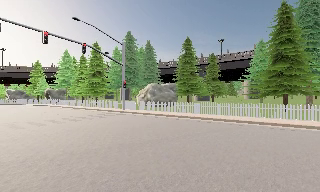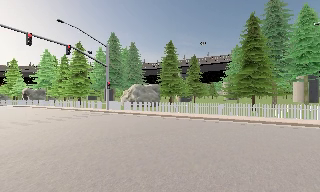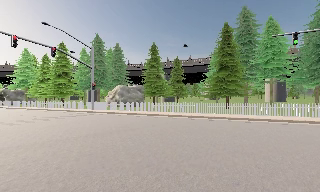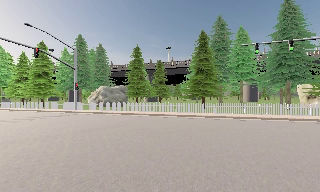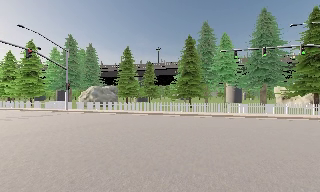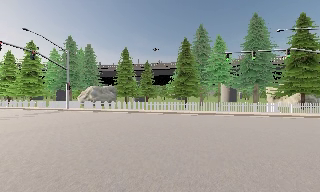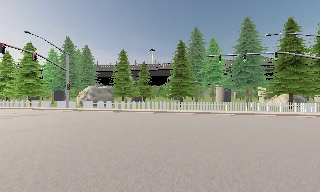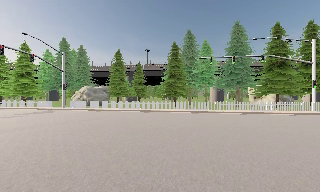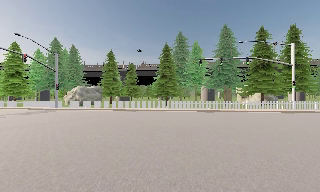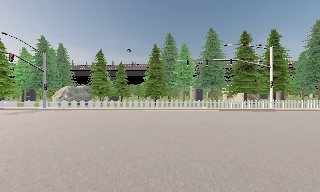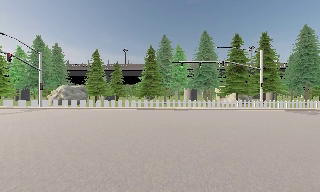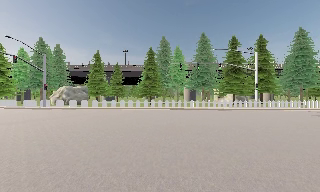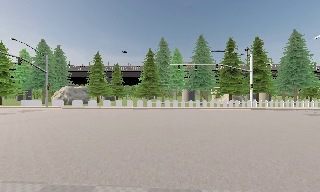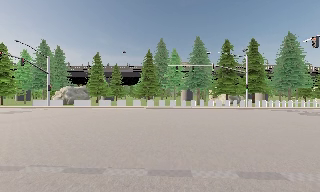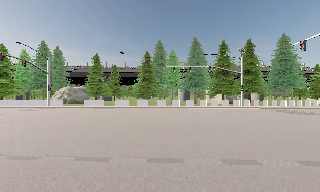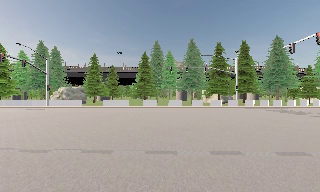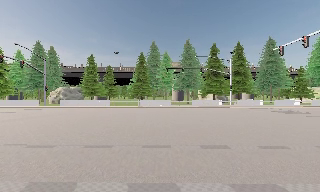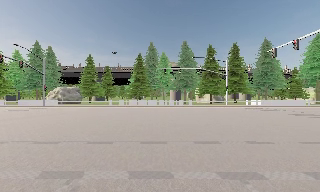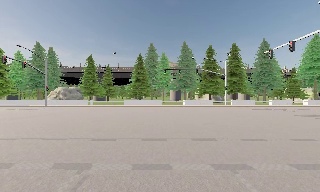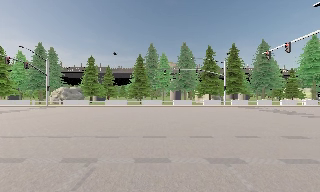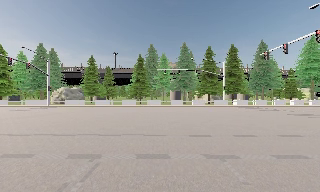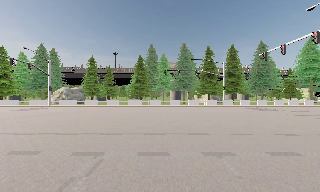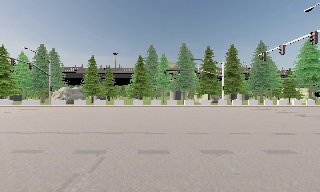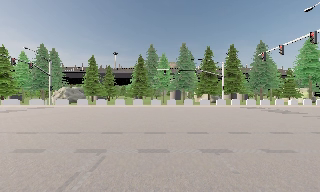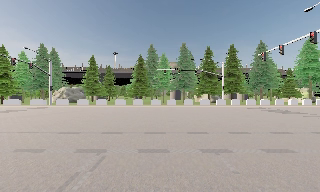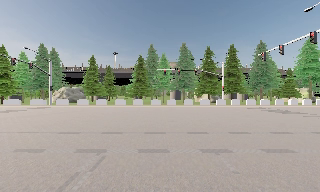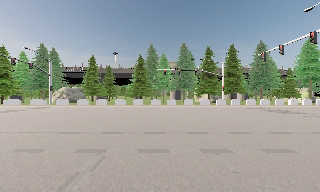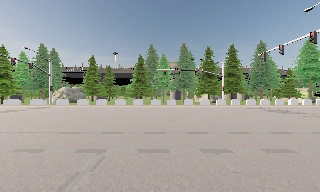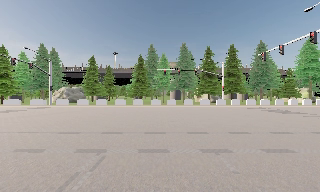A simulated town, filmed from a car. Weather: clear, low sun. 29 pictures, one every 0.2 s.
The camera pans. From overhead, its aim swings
clockwise.
The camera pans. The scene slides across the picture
to the left.
0.0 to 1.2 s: The camera pans to its right, which is clockwise from overhead, by about 20 degrees. It travels backward, about 7 m, so what stands in front gets smaller.
1.2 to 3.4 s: The scene slides to the left, as the camera pans about 15 degrees to its right. It travels backward, about 8 m, so what stands in front gets smaller.
3.4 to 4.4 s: The camera travels backward, about 1.5 m, so what stands in front gets smaller. It loses speed.
4.4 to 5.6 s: The camera keeps its place and its aim.
The film runs backward here.
